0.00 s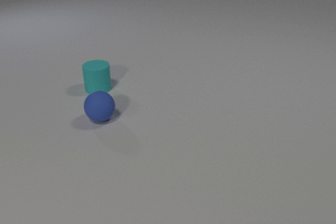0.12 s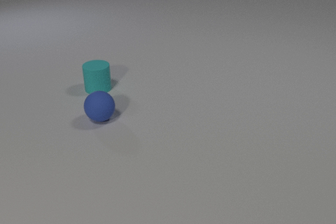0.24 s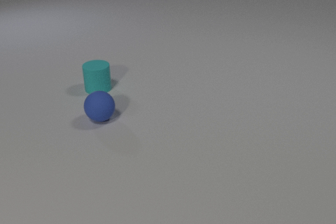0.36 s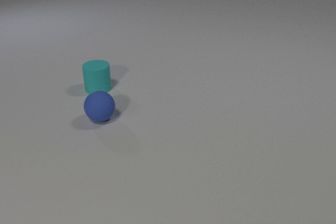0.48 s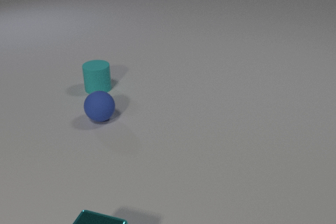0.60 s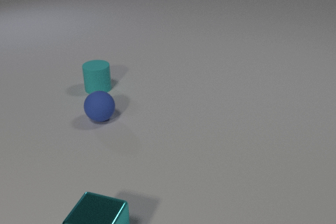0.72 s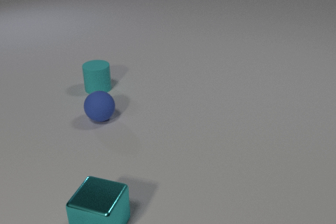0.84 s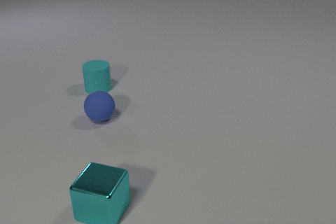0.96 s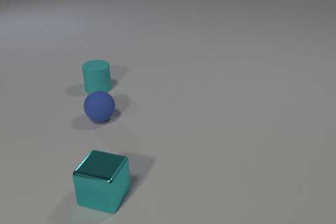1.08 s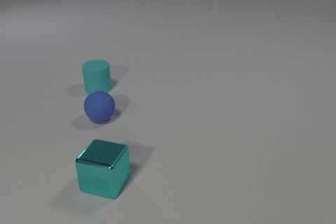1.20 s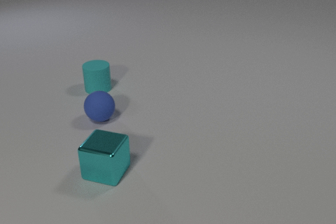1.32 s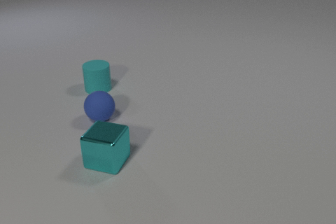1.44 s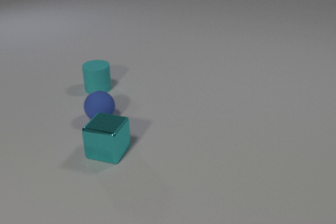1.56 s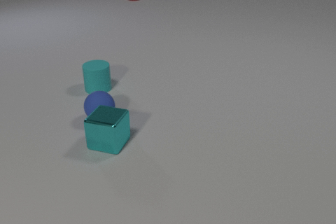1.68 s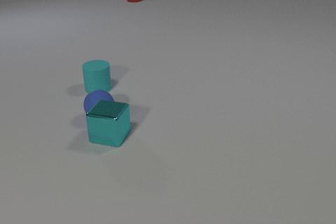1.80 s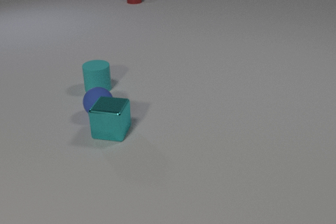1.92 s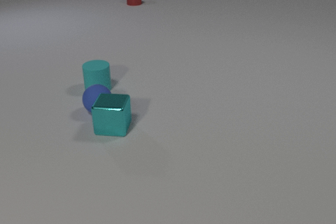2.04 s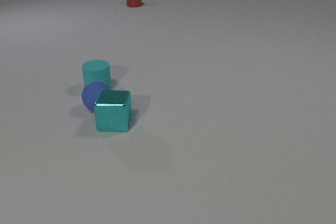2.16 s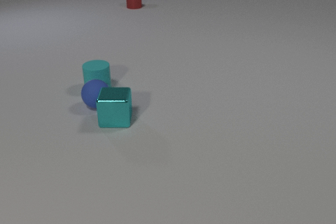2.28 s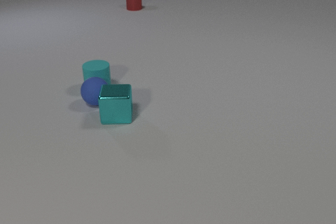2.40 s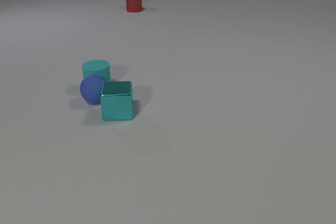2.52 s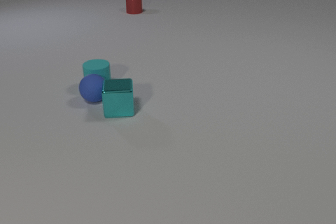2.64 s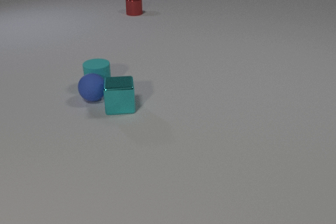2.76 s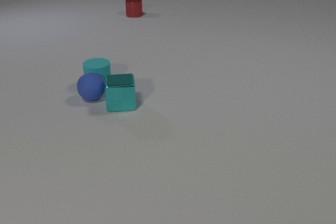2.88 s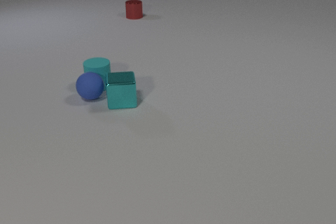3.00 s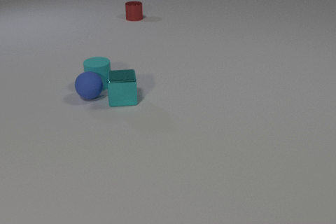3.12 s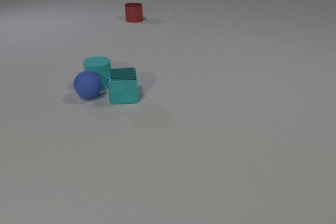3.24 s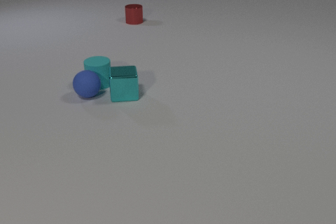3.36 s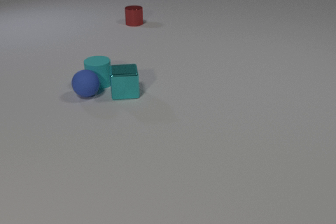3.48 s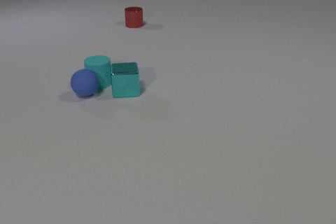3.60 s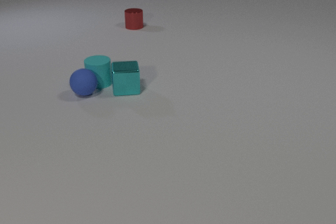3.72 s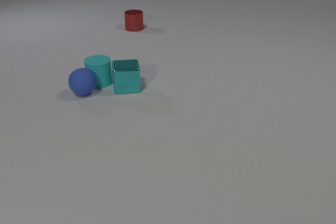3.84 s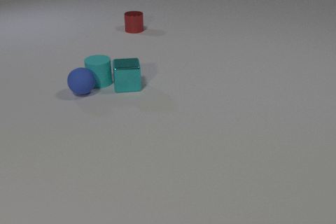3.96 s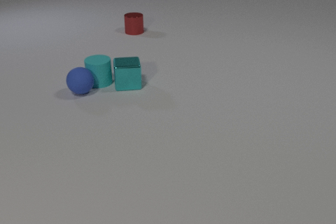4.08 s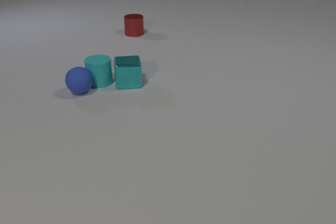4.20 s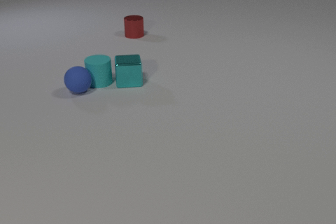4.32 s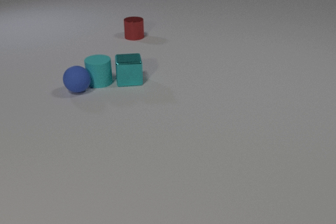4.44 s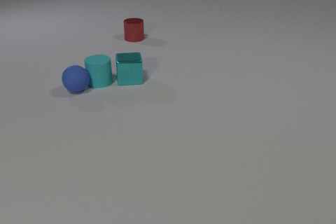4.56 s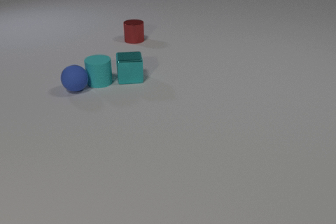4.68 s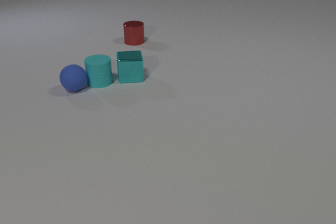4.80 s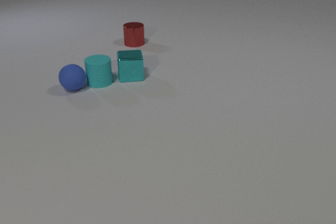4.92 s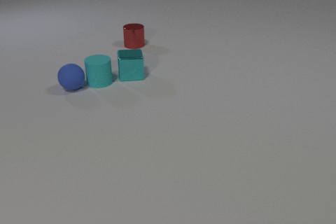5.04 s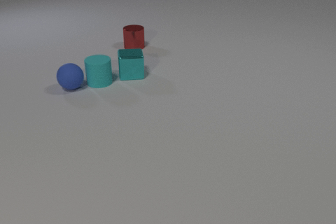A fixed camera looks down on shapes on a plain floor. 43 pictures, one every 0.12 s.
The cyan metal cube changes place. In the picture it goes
away from the camera.
The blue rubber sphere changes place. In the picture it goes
away from the camera.
0.00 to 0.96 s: The cyan metal cube comes in at the bottom edge, slides away from the camera.
0.96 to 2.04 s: The cyan metal cube slides away from the camera. The blue rubber sphere rolls away from the camera. The red metal cylinder comes in at the top edge, slides toward the camera. The cyan metal cube and the blue rubber sphere collide.
2.04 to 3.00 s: The cyan metal cube slides away from the camera. The blue rubber sphere rolls away from the camera. The cyan rubber cylinder slides away from the camera. The red metal cylinder slides toward the camera. The blue rubber sphere and the cyan rubber cylinder collide.
3.00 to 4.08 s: The cyan metal cube slides away from the camera. The blue rubber sphere rolls away from the camera and to the left. The cyan rubber cylinder slides away from the camera. The red metal cylinder slides toward the camera.
4.08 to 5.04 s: The cyan metal cube slides away from the camera. The blue rubber sphere rolls away from the camera and to the left. The red metal cylinder slides toward the camera.
How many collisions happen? 2.
Are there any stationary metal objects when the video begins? no.
What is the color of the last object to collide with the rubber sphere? cyan.
